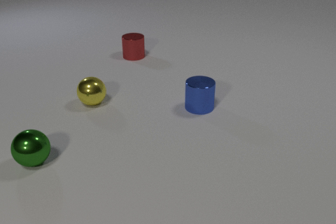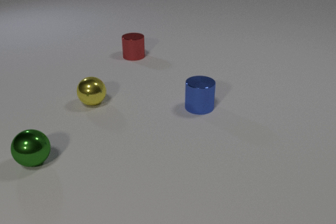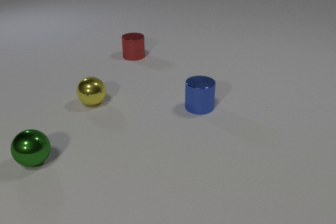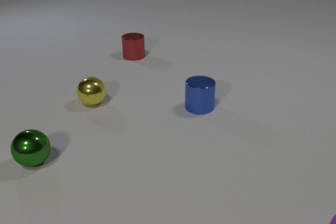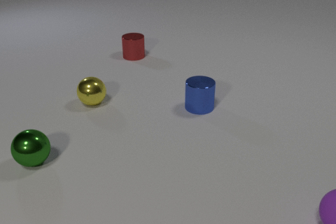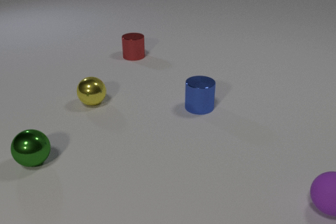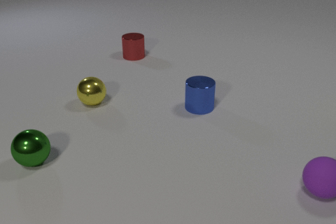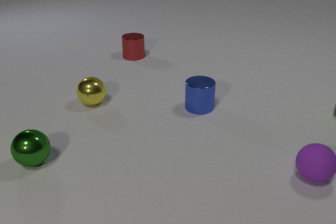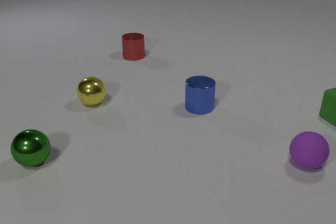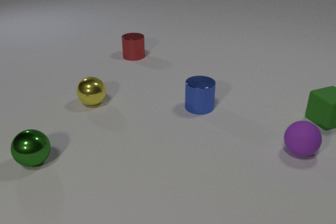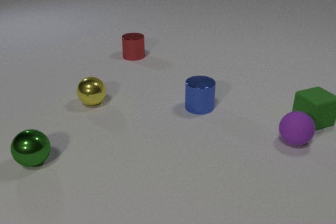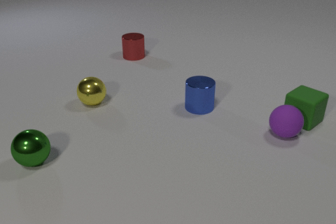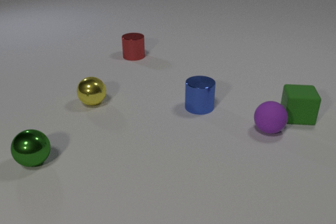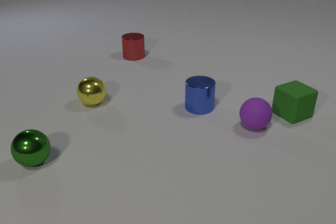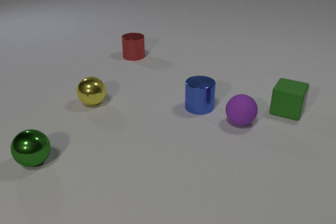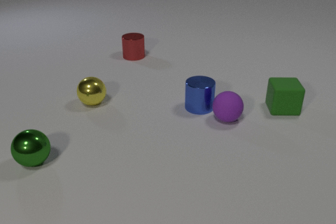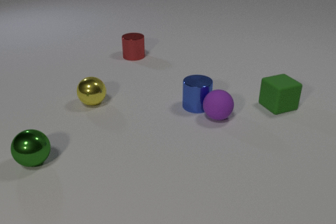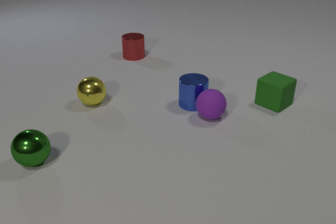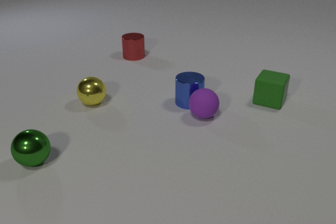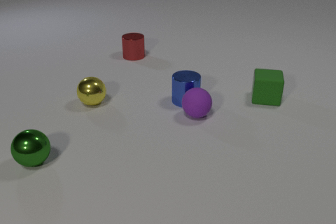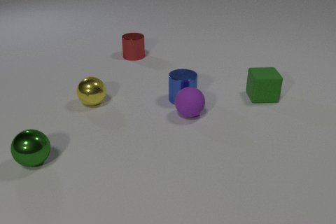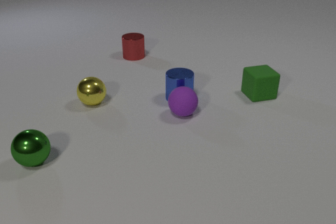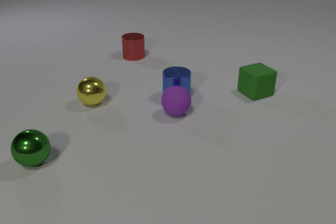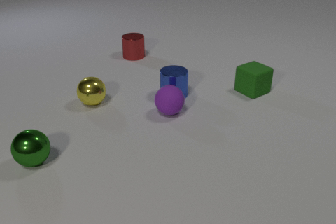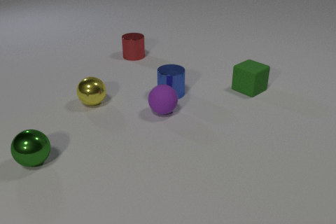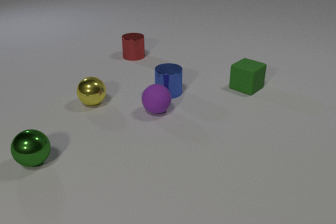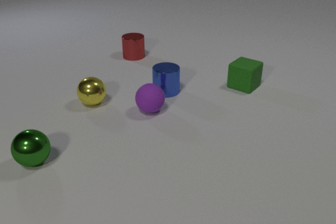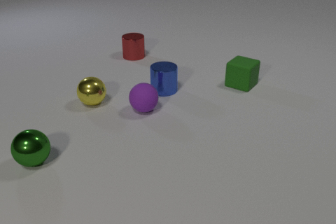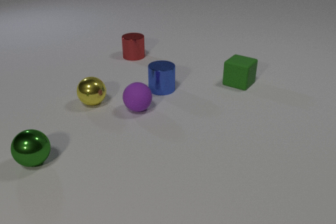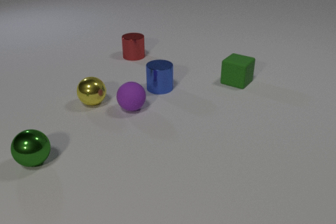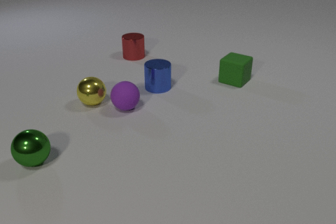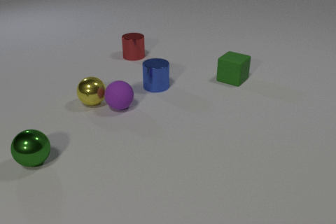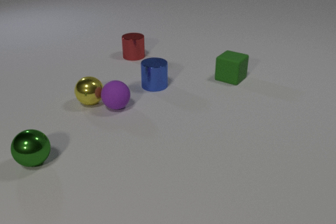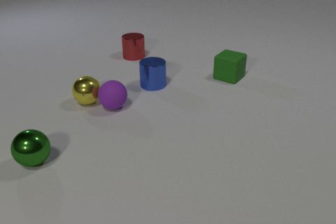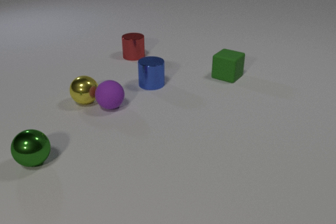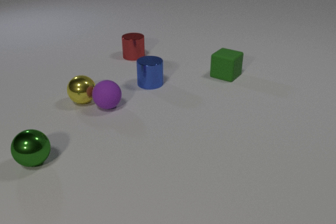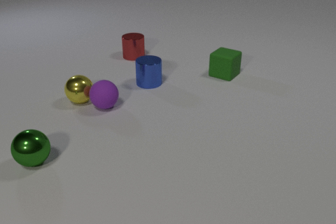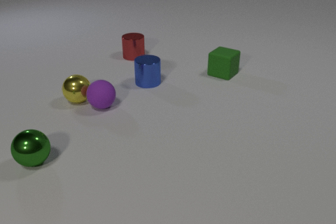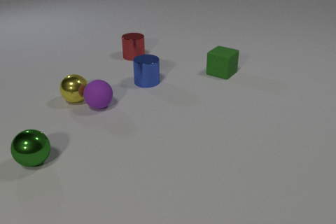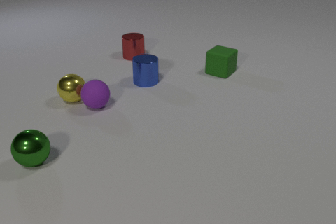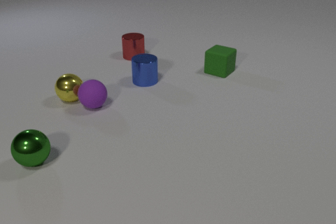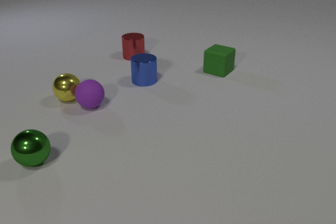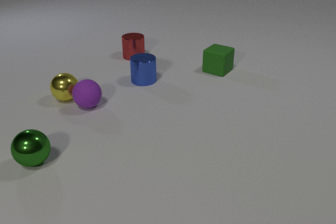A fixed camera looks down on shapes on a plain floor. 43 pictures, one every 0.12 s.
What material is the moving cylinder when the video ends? metal.
What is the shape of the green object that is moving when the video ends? cube.
How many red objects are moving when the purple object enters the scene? 0.
0.00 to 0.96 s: The purple rubber sphere comes in at the right edge, rolls away from the camera and to the left. The green rubber cube comes in at the right edge, slides to the left and toward the camera.
0.96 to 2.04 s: The purple rubber sphere rolls to the left and away from the camera. The green rubber cube slides to the left. The blue metal cylinder slides to the left and away from the camera. The purple rubber sphere and the green rubber cube collide. The purple rubber sphere and the blue metal cylinder collide.
2.04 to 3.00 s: The purple rubber sphere rolls to the left. The green rubber cube slides away from the camera and to the left. The blue metal cylinder slides to the left and away from the camera.
3.00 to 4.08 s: The purple rubber sphere rolls to the left. The green rubber cube slides away from the camera and to the left. The blue metal cylinder slides away from the camera and to the left. The yellow metal sphere rolls to the left. The purple rubber sphere and the yellow metal sphere collide.
4.08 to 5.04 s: The purple rubber sphere rolls to the left. The green rubber cube slides away from the camera and to the left. The blue metal cylinder slides away from the camera and to the left. The yellow metal sphere rolls to the left and away from the camera.
